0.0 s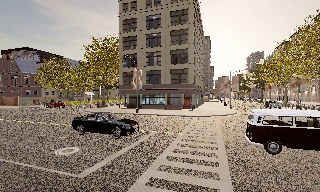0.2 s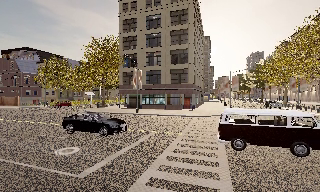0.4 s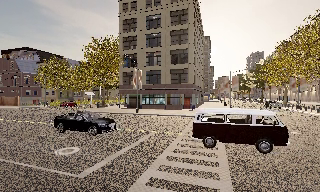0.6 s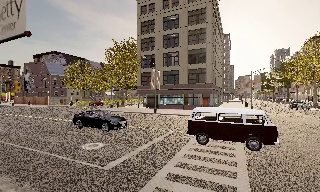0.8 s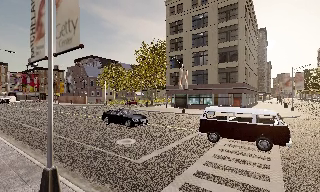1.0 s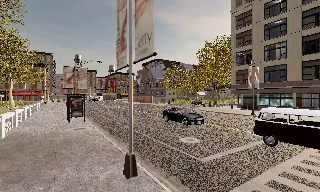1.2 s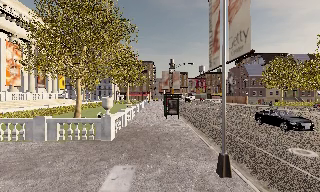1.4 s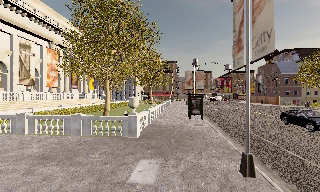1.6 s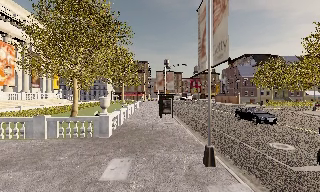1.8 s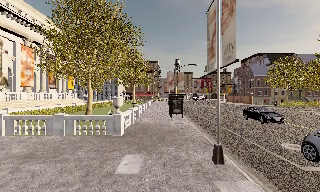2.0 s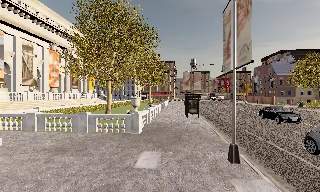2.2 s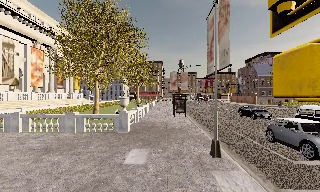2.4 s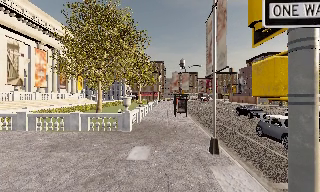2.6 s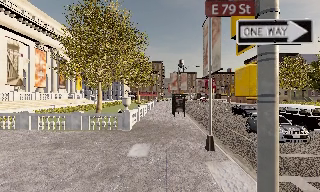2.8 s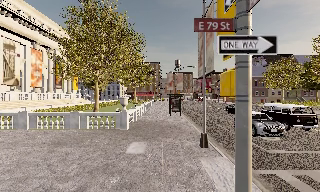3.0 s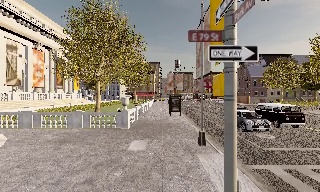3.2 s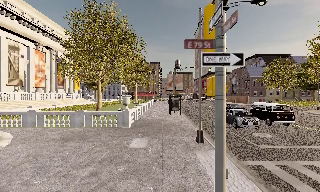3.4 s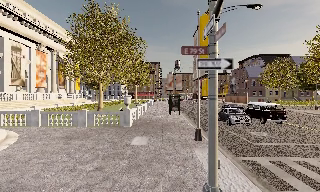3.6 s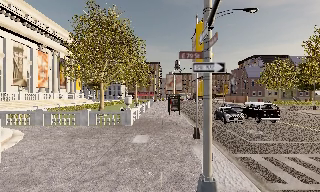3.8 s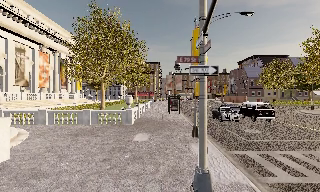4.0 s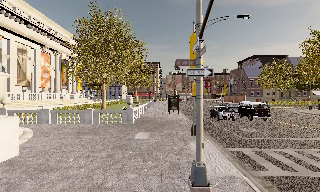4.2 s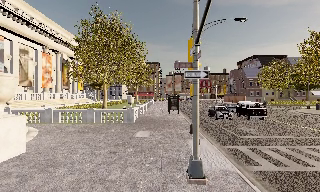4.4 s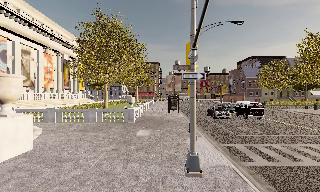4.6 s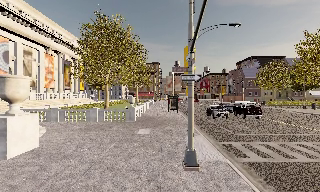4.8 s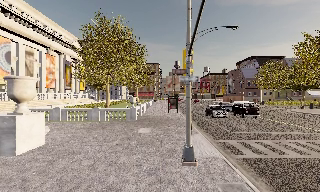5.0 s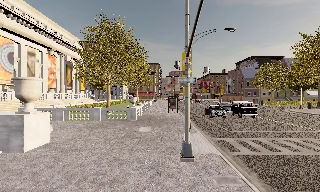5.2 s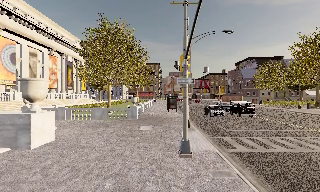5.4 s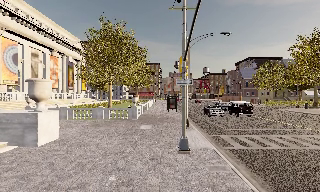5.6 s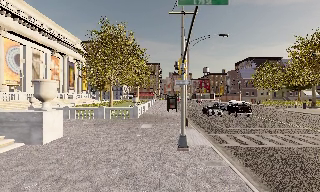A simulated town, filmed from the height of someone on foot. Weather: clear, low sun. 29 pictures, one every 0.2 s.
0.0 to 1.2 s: The camera pans to its left, which is counterclockwise from overhead, by about 70 degrees. It travels backward, about 1.5 m. It gains speed.
1.2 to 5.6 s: The camera travels backward, about 8 m, so what stands in front gets smaller.
The film runs backward here.
